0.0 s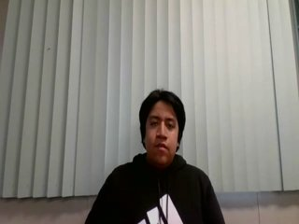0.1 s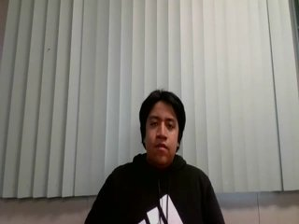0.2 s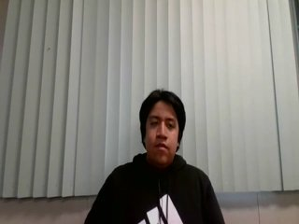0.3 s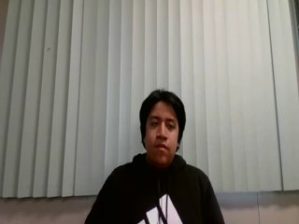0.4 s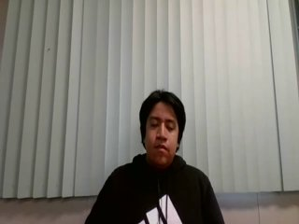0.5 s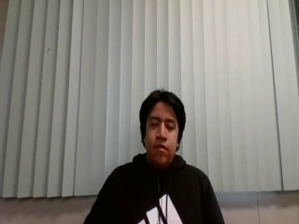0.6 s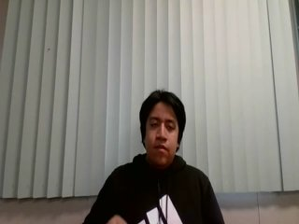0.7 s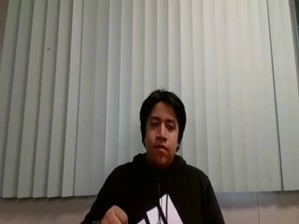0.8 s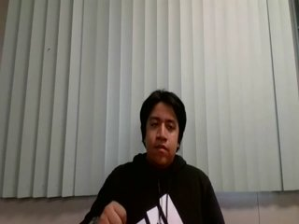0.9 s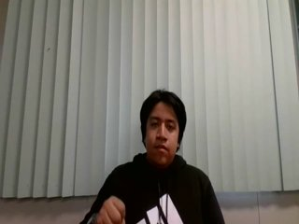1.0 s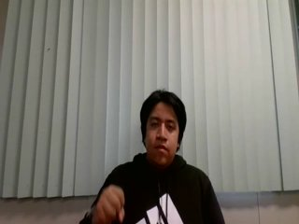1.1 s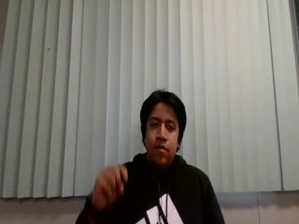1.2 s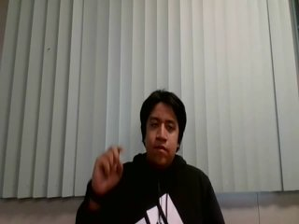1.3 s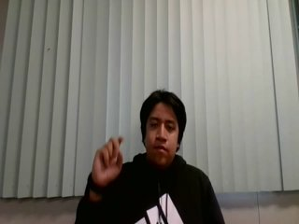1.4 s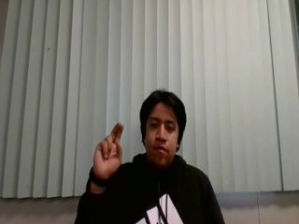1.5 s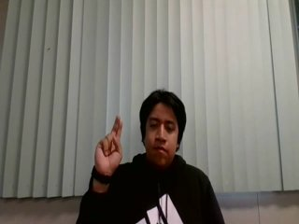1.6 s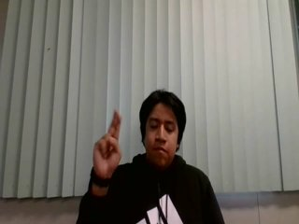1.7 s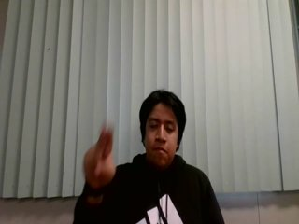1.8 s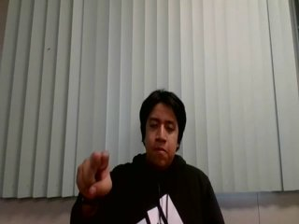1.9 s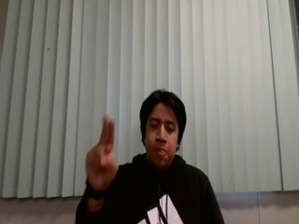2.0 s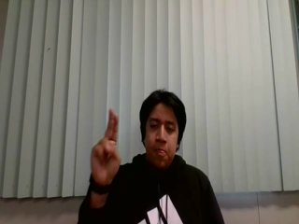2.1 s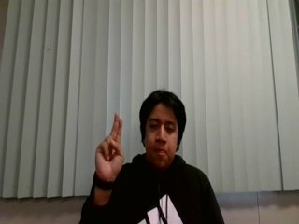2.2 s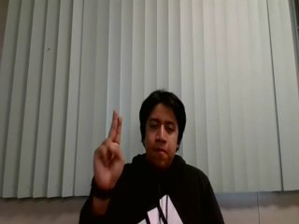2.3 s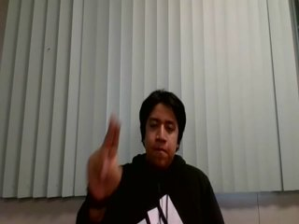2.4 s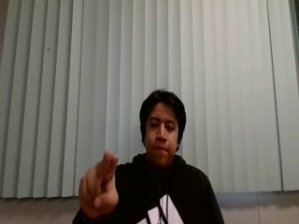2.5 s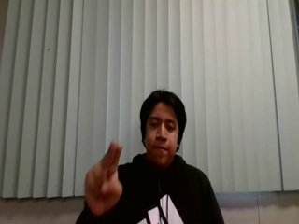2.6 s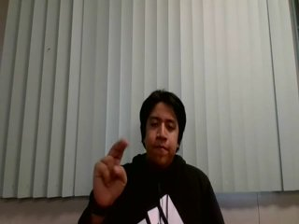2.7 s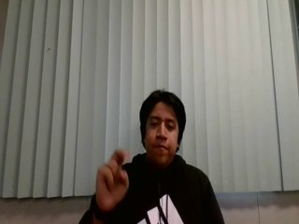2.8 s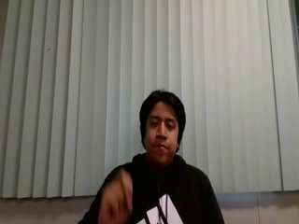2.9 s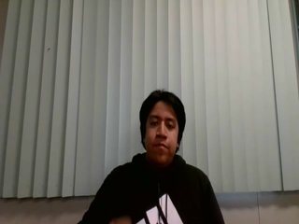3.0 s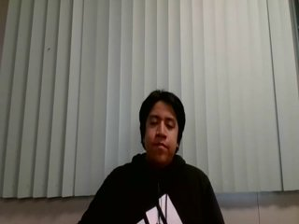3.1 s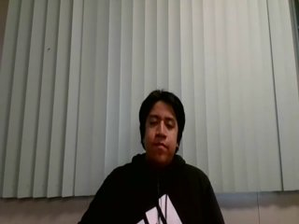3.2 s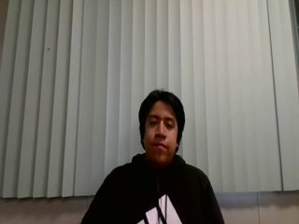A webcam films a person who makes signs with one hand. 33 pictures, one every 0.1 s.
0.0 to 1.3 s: Non-gesture.
1.4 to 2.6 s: Double click with two fingers.
2.7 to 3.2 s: Non-gesture.
